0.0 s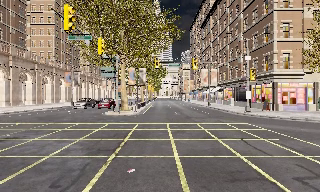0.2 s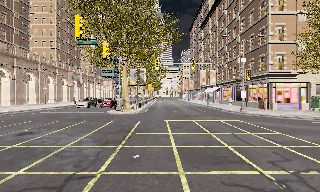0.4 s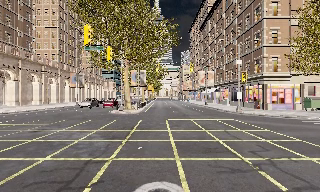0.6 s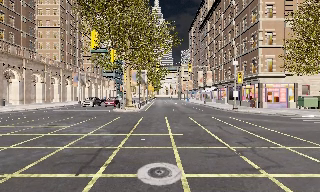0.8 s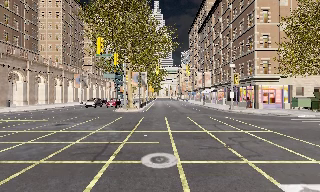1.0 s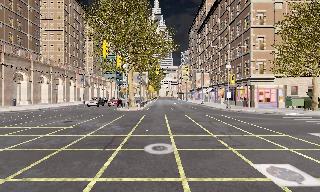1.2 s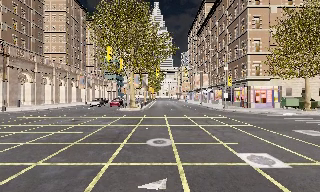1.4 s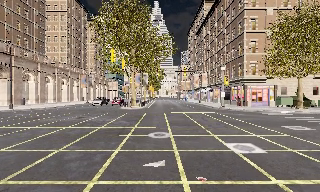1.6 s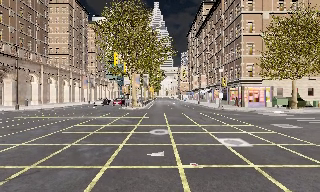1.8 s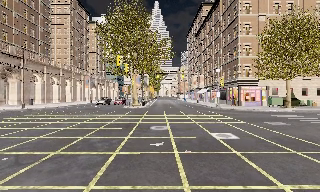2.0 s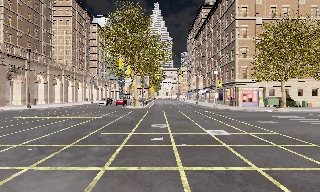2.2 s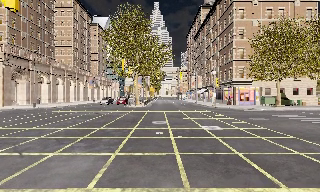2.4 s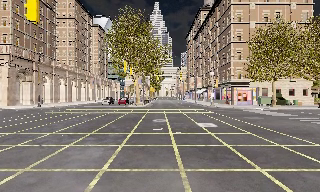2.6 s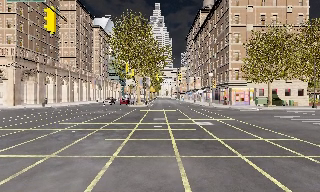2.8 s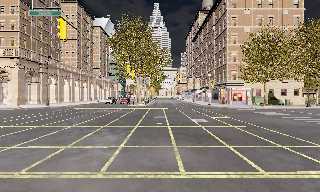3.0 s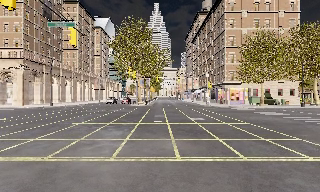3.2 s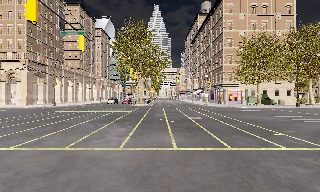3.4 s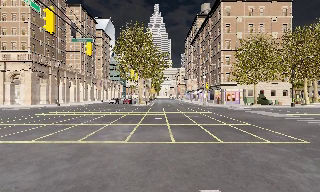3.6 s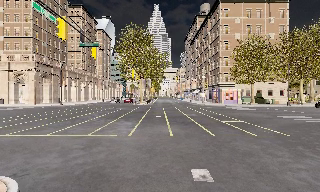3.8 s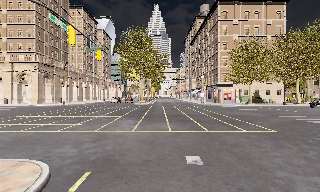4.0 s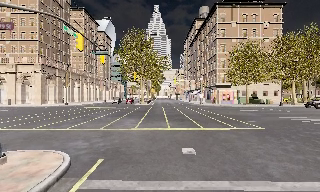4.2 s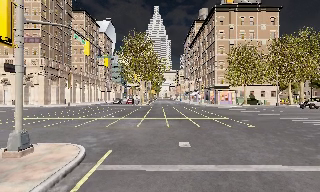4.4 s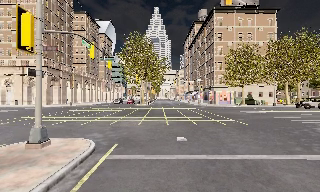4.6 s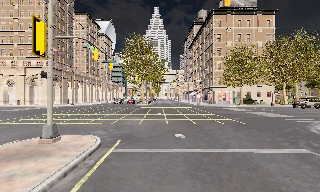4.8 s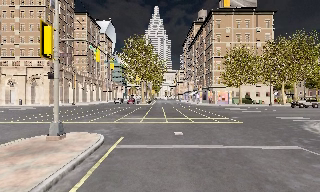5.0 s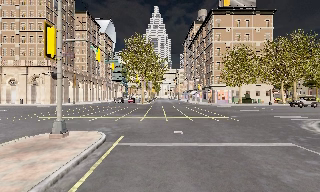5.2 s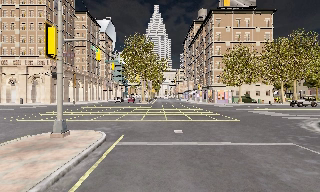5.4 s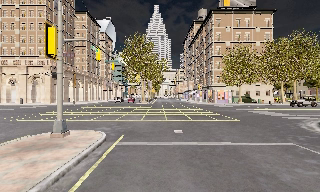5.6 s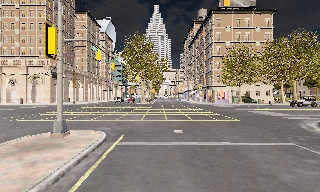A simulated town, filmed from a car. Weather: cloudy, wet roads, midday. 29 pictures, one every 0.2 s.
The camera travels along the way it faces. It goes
backward.
0.0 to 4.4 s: The camera travels backward, about 20 m, so what stands in front gets smaller.
4.4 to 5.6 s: The camera travels backward, about 1 m, so what stands in front gets smaller. It loses speed.
The film runs backward here.
